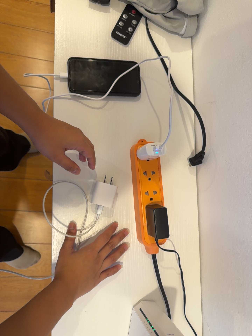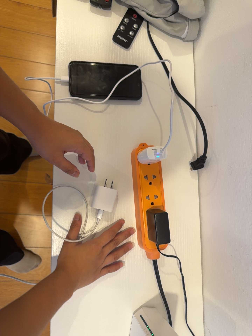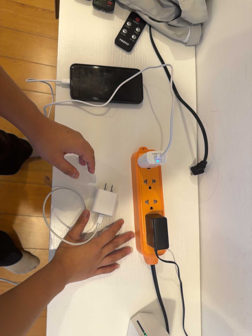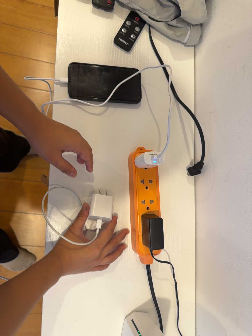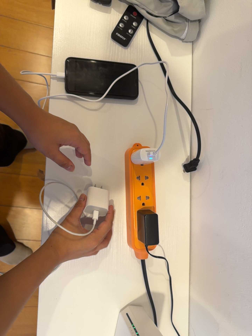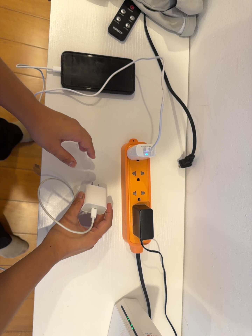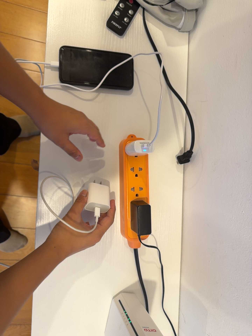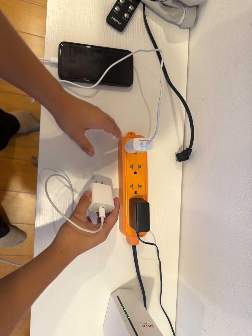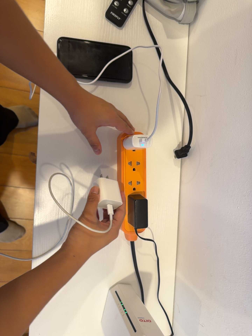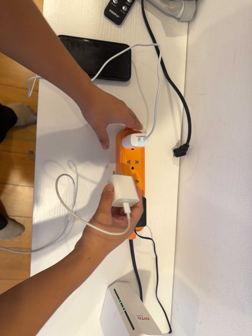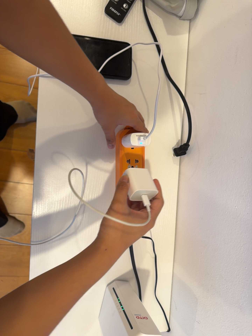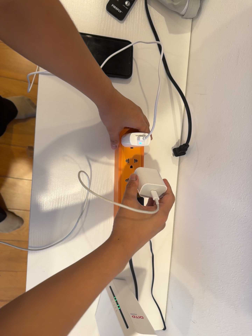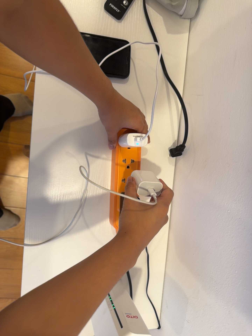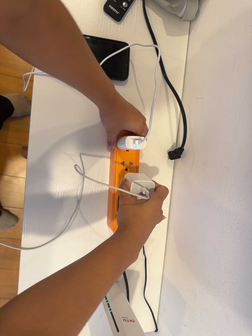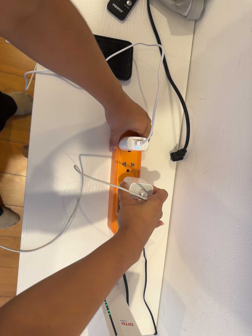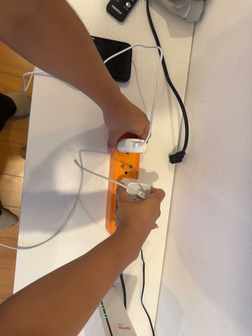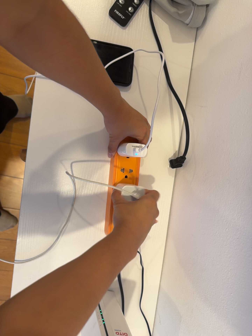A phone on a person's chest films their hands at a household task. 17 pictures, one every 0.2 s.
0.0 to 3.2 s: The camera travels toward the top of its view, about 6 cm. It rolls about its line of sight by about 10 degrees, and the scene rotates clockwise.
The film runs backward here.
